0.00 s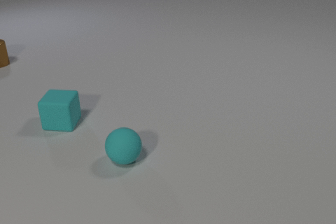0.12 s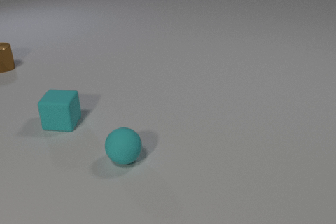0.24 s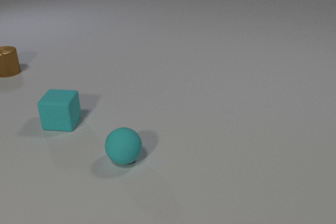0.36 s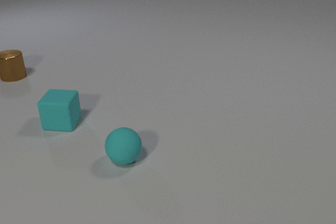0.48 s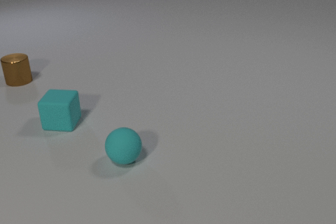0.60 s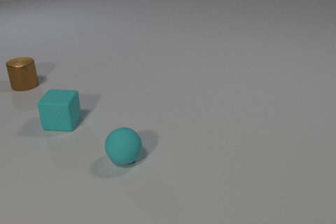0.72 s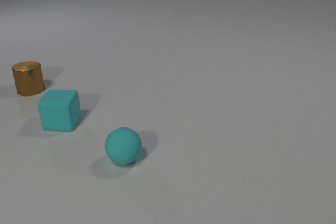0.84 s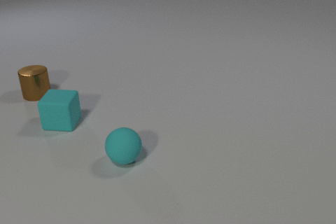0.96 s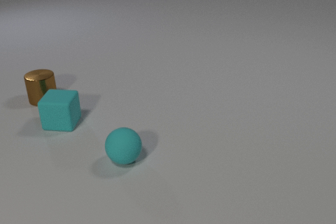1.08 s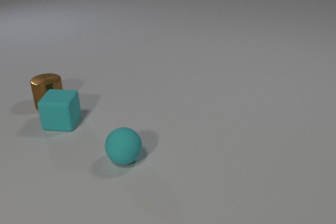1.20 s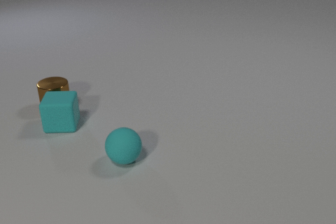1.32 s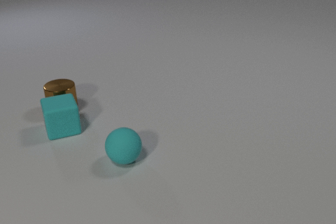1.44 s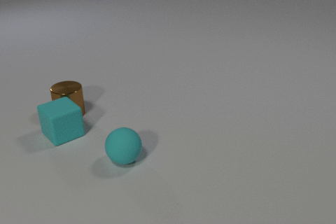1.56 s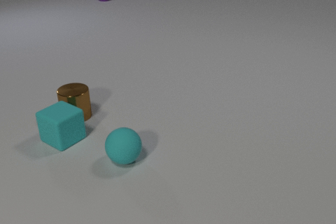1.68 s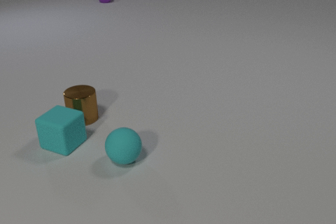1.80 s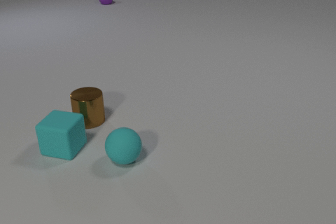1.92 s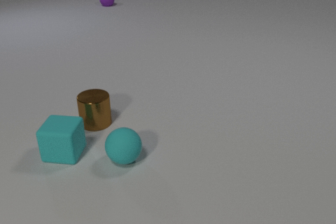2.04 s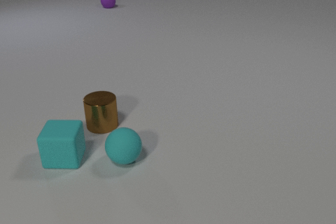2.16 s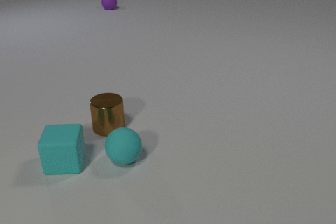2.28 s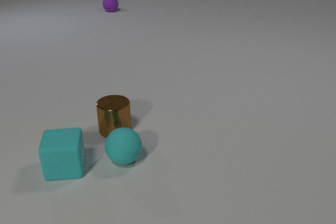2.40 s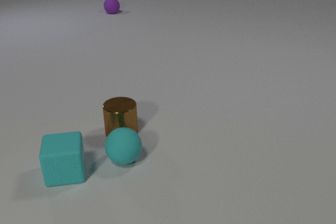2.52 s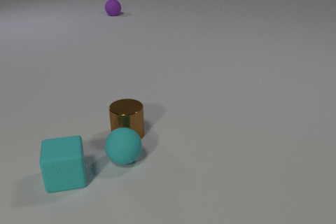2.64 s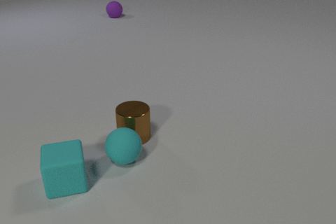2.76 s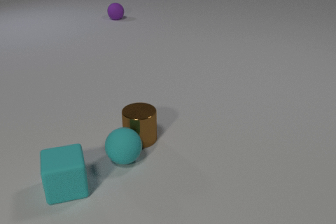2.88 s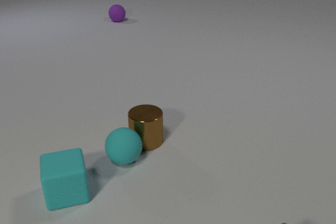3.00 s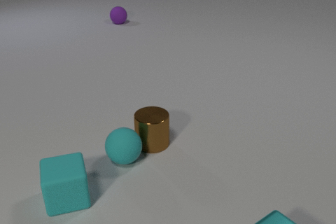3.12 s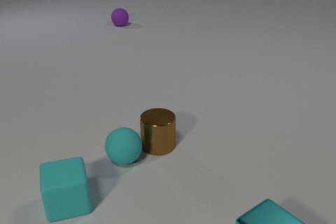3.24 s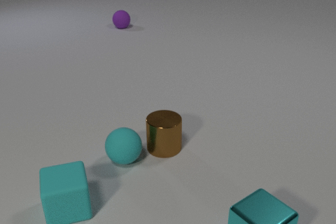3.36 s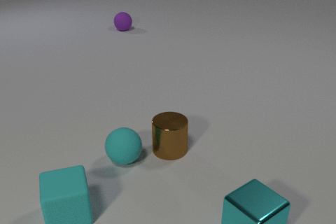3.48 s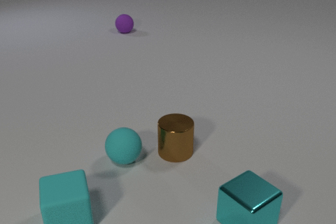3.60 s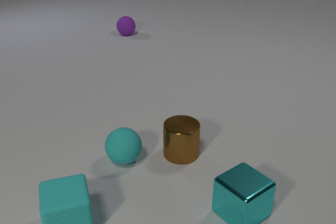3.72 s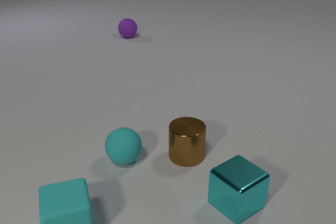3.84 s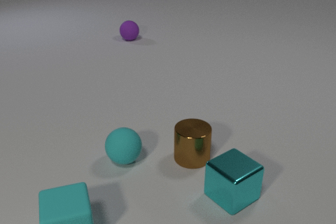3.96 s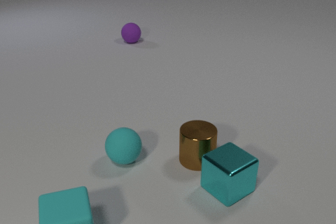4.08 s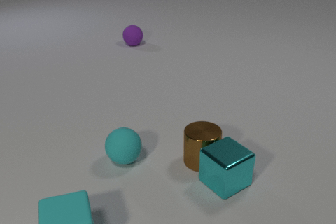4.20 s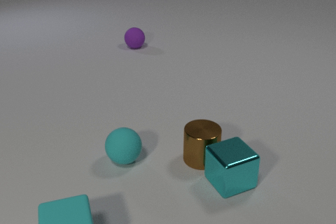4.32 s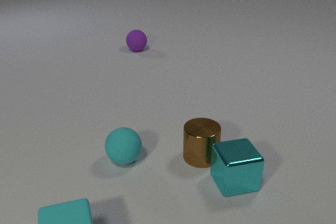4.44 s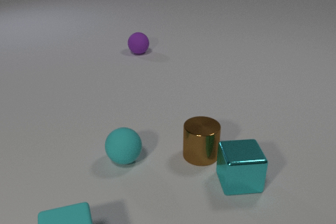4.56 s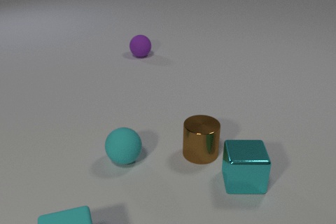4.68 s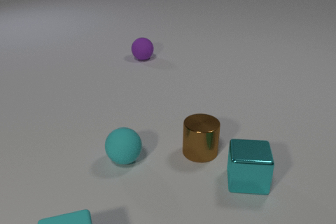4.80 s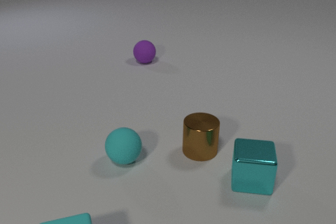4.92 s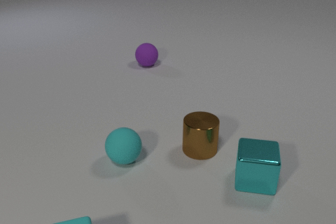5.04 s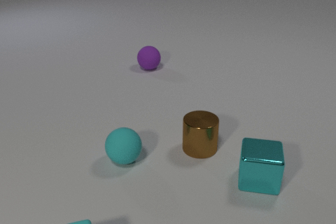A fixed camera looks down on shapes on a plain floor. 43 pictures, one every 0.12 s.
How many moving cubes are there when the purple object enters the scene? 1.
Are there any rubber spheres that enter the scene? yes.
What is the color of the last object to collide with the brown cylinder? cyan.
0.00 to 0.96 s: The brown metal cylinder slides toward the camera.
0.96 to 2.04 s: The brown metal cylinder slides toward the camera and to the right. The cyan rubber cube slides toward the camera, spins so that its near face slides to the right, counterclockwise seen from above. The purple rubber sphere comes in at the top edge, rolls toward the camera. The brown metal cylinder and the cyan rubber cube collide.
2.04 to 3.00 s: The brown metal cylinder slides to the right and toward the camera. The cyan rubber cube slides toward the camera. The cyan metal cube comes in at the bottom edge, slides away from the camera. The purple rubber sphere rolls toward the camera.
3.00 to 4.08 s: The brown metal cylinder slides to the right and toward the camera. The cyan rubber cube slides toward the camera. The cyan metal cube slides away from the camera and to the left. The purple rubber sphere rolls toward the camera. The brown metal cylinder and the cyan metal cube collide.
4.08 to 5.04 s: The brown metal cylinder slides away from the camera. The cyan rubber cube slides toward the camera. The cyan metal cube slides to the right, spins so that its near face slides to the left, clockwise seen from above. The purple rubber sphere rolls toward the camera.
